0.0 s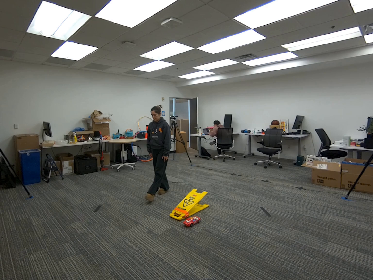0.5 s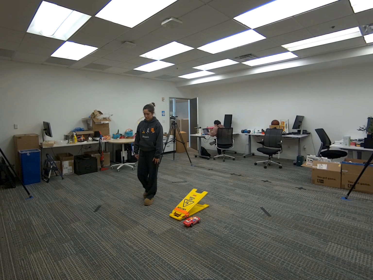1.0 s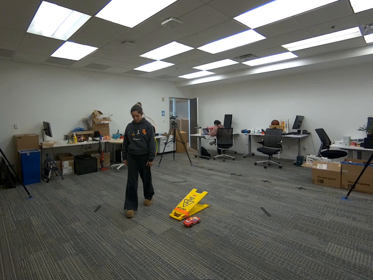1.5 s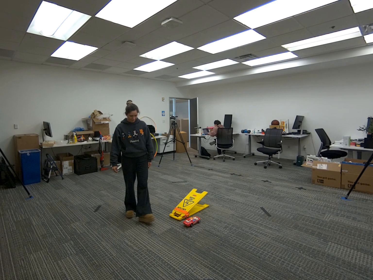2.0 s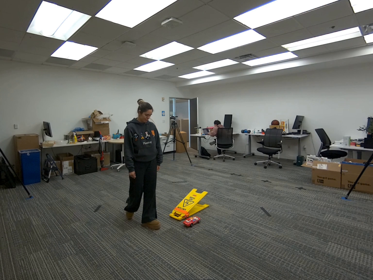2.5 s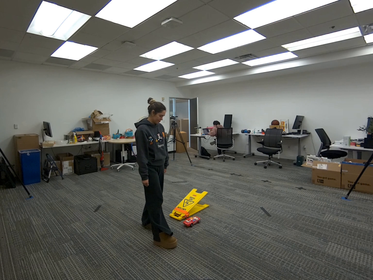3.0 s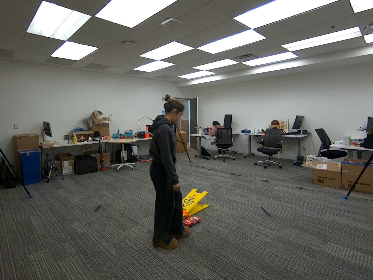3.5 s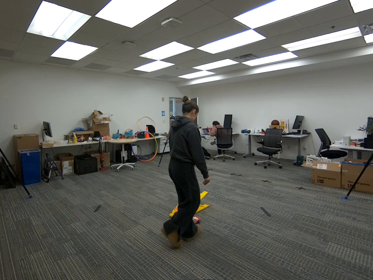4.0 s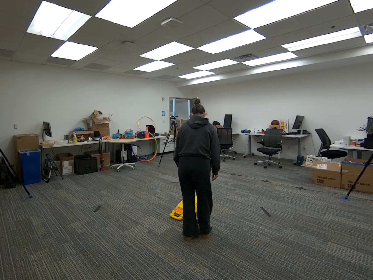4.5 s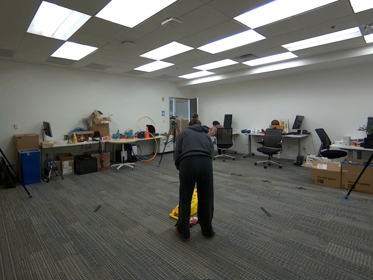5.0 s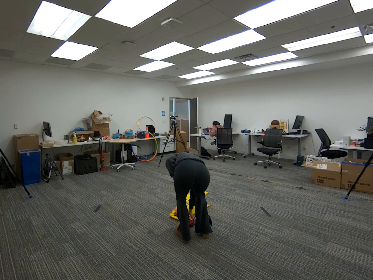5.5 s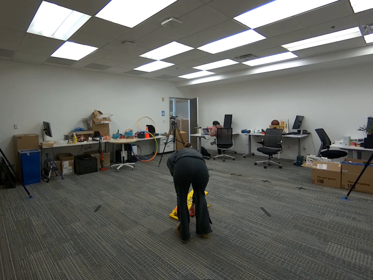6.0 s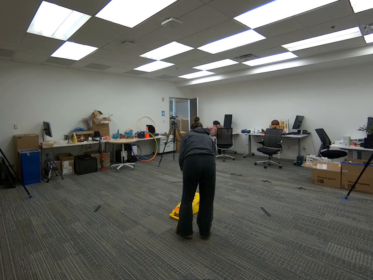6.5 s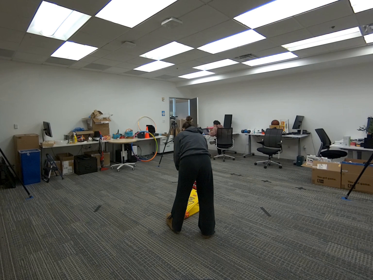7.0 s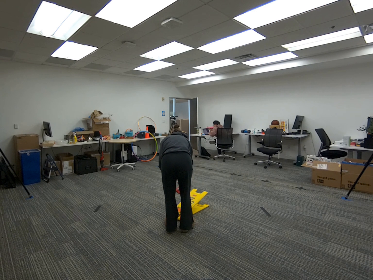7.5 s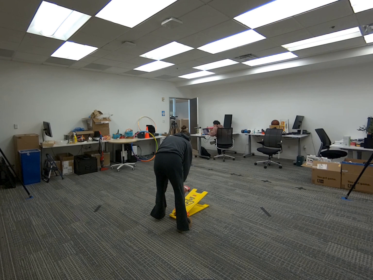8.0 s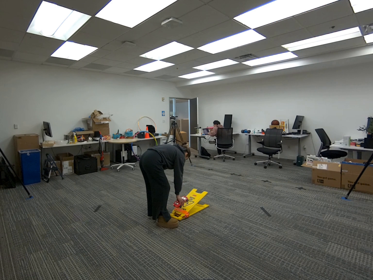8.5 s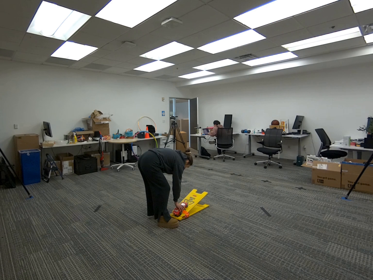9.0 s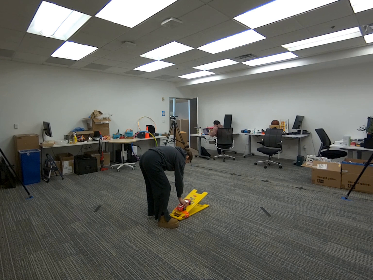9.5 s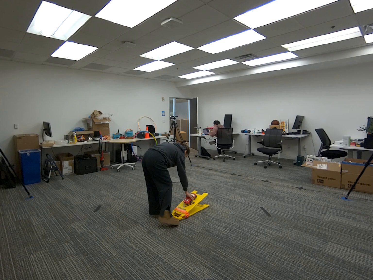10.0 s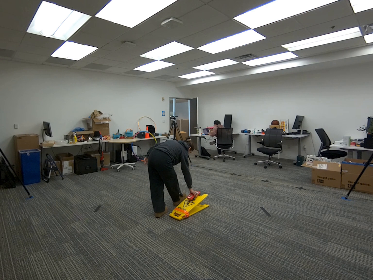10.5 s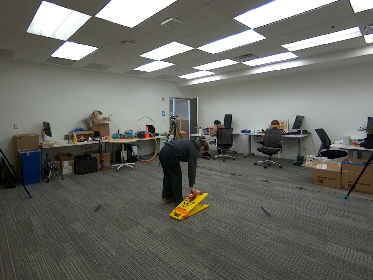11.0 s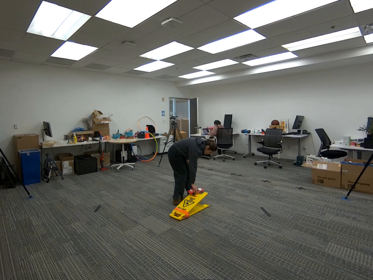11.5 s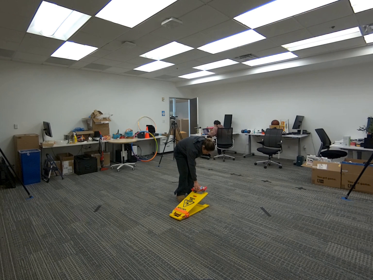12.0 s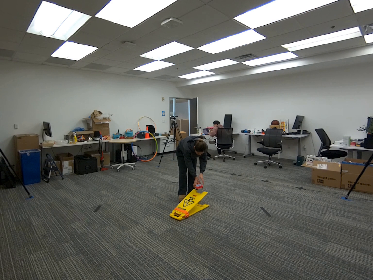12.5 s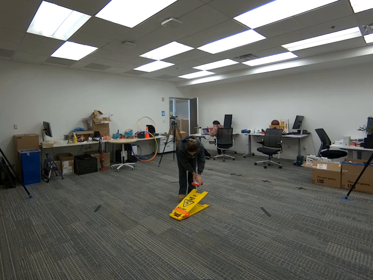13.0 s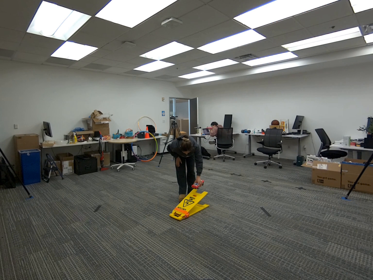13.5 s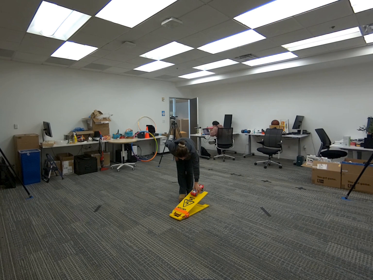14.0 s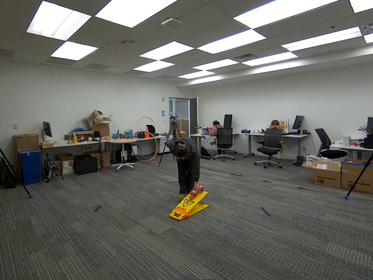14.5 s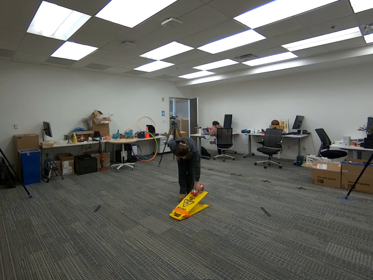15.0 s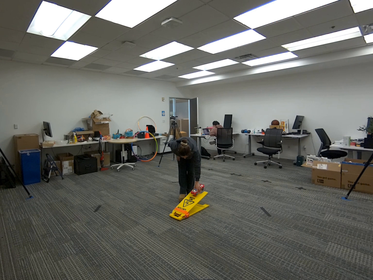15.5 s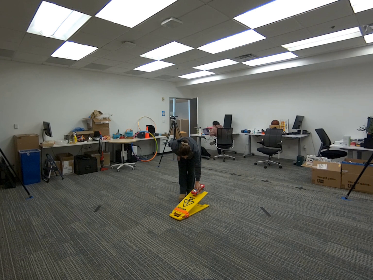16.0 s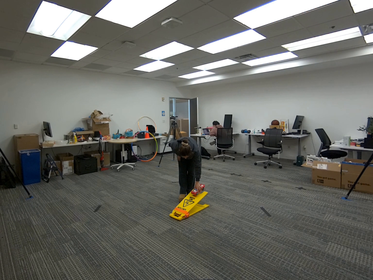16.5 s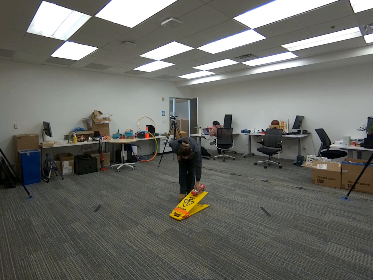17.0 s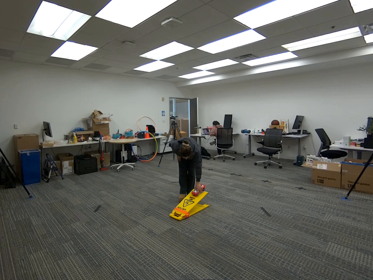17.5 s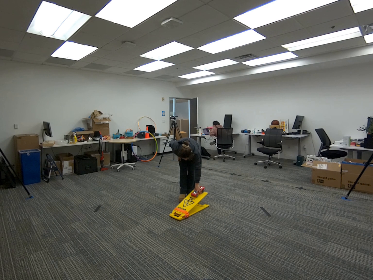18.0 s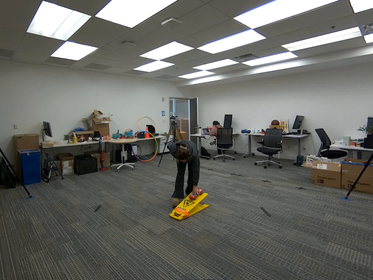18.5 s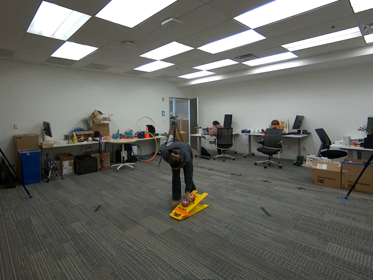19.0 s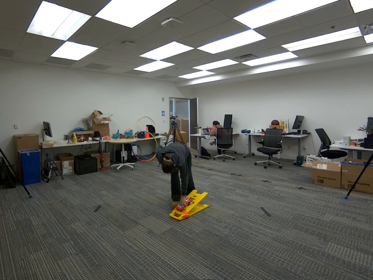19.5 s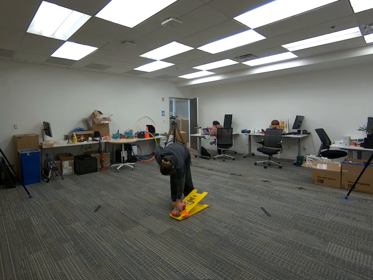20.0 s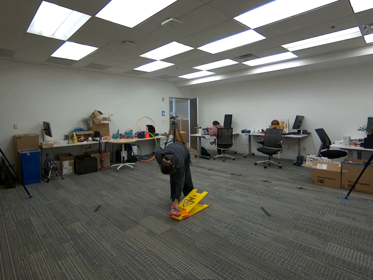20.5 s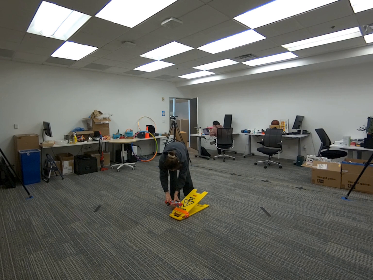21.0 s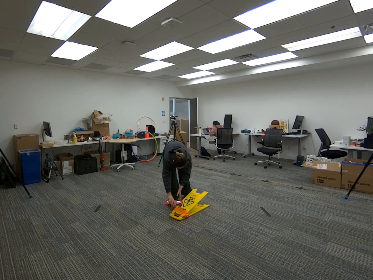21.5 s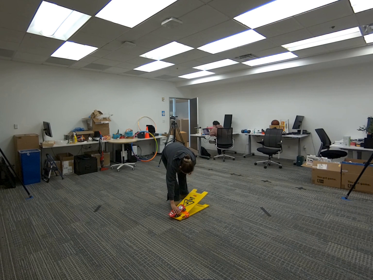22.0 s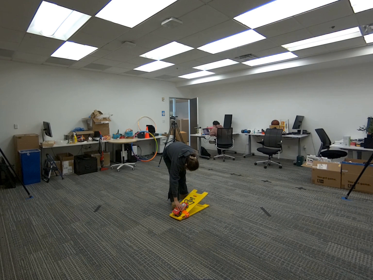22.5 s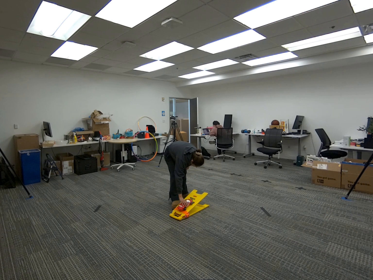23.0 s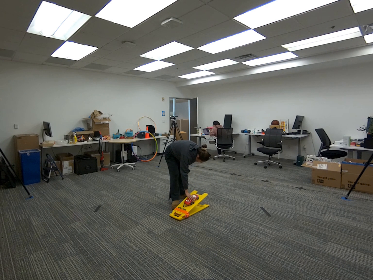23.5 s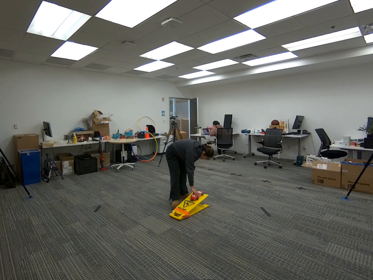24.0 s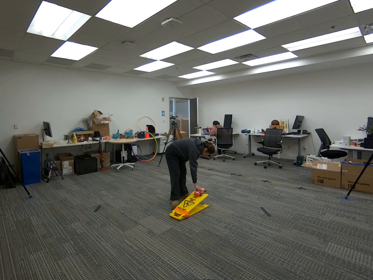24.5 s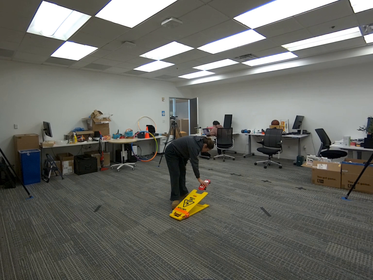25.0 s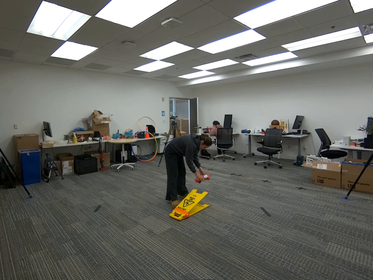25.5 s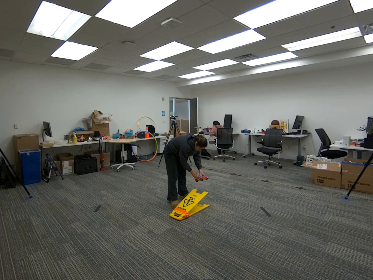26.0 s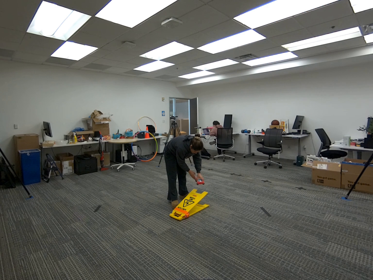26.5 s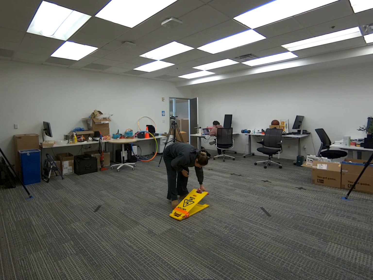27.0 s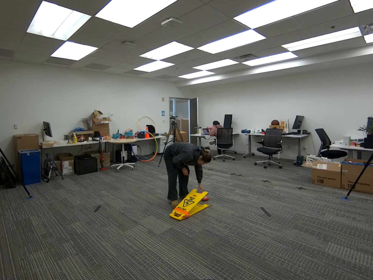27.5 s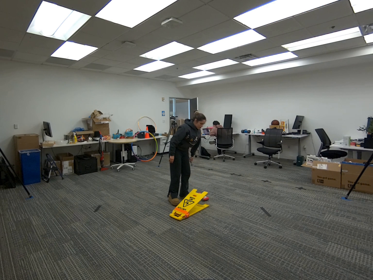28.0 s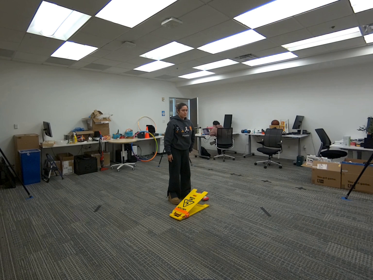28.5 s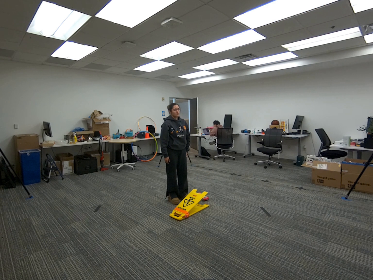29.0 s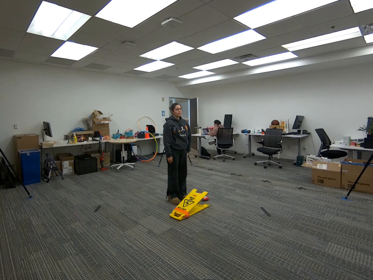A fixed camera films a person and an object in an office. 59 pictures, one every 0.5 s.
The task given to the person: Walk to the toy car and pick it up with your right hand. Put it down and roll it over the wet floor sign. Go to the other side, pick it up, and roll it back over the sign. Keep switching sides and repeating until finished.
